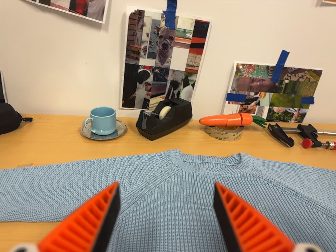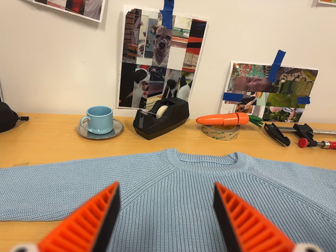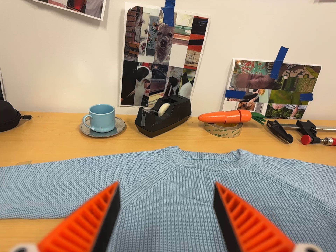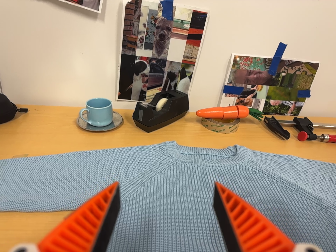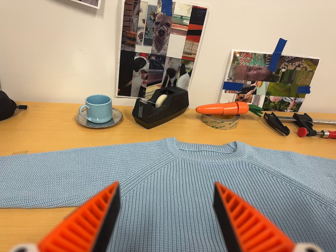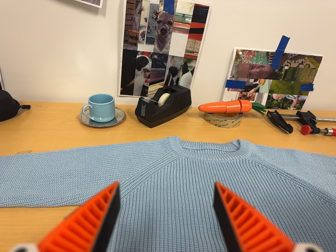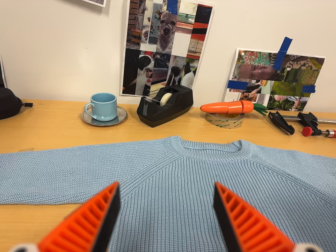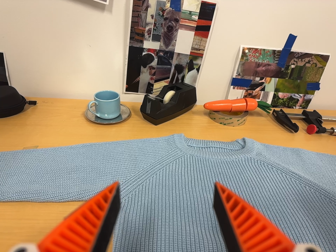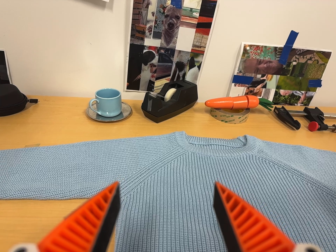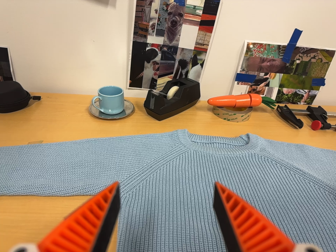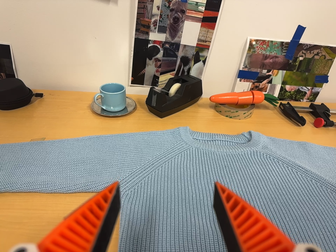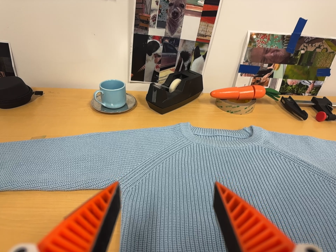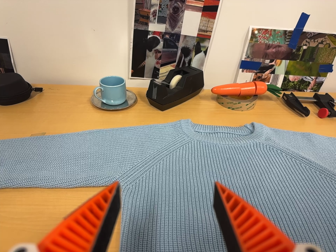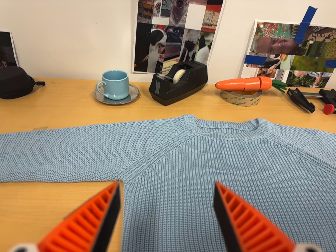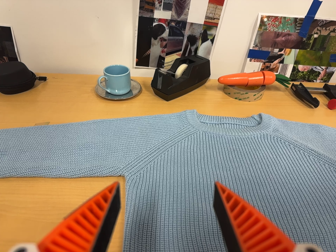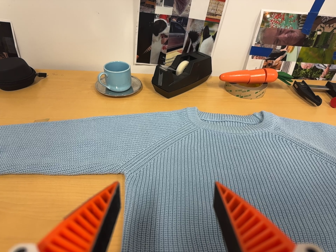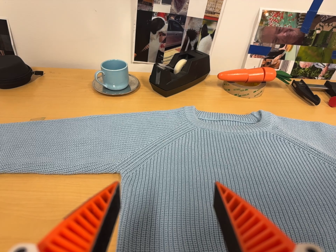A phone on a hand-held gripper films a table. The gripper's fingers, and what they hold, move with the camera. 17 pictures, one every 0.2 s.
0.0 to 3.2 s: The camera's aim tips toward the bottom of its view by about 10 degrees, and the scene shifts upward.
The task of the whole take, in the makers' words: right arm across.
The film runs forward here.
